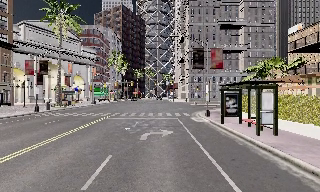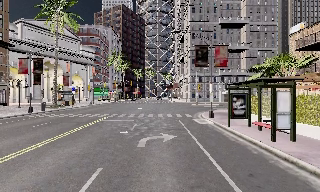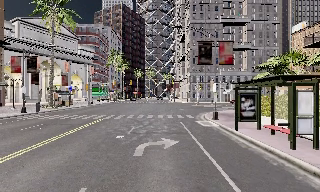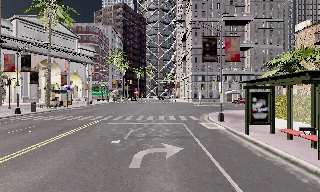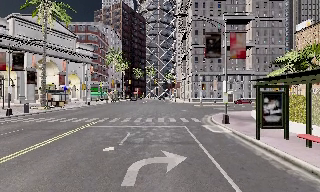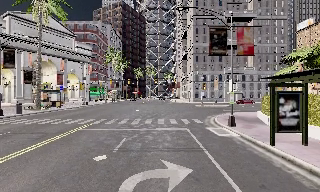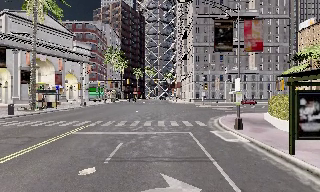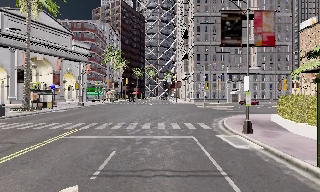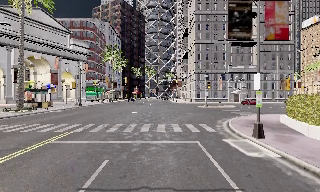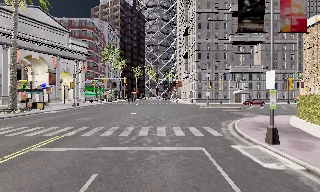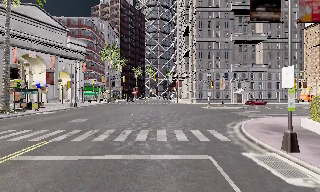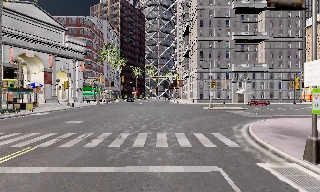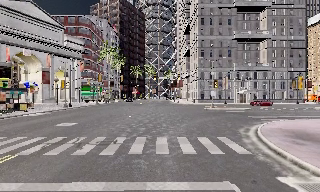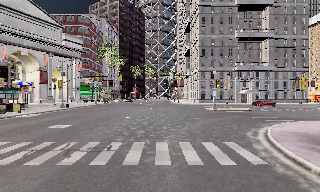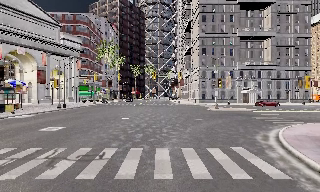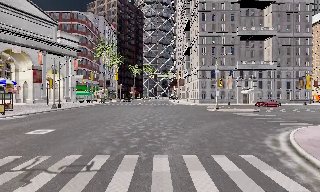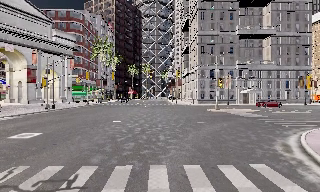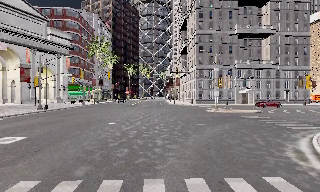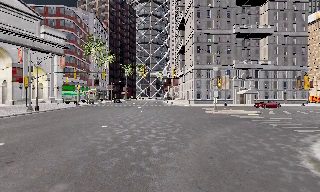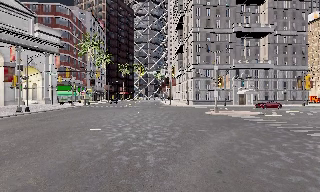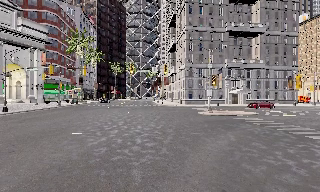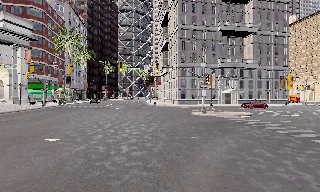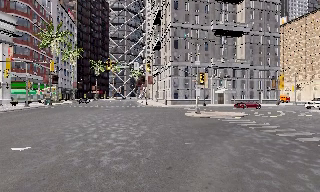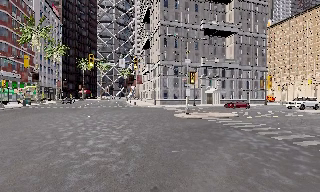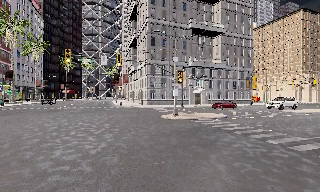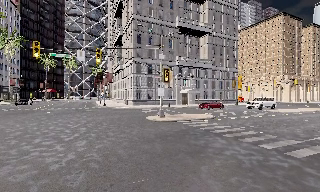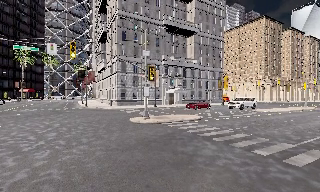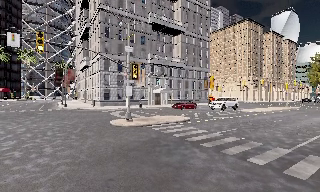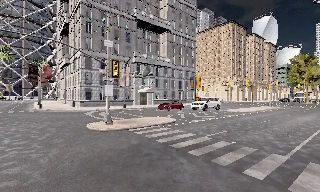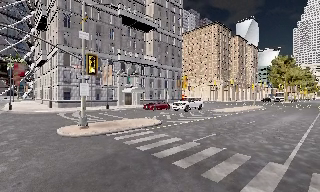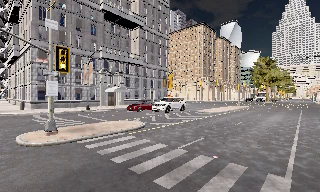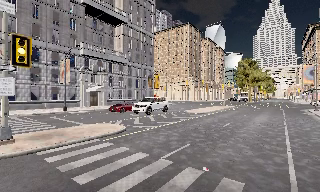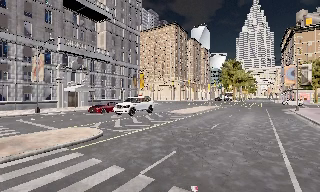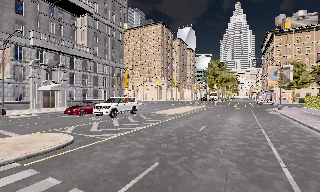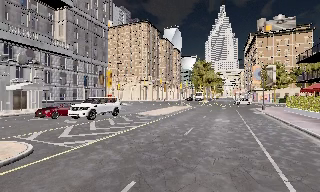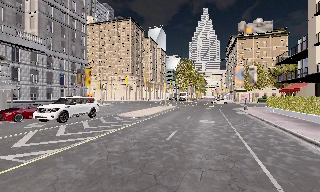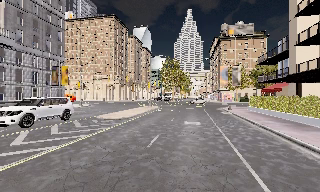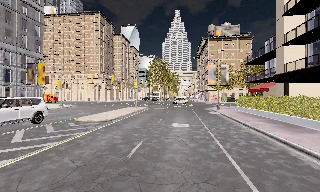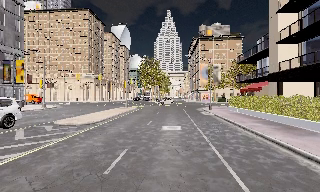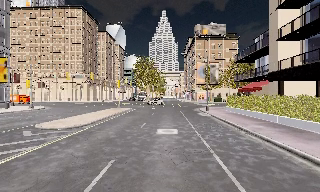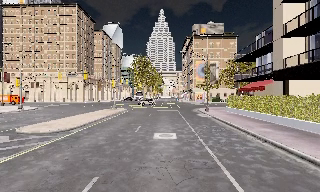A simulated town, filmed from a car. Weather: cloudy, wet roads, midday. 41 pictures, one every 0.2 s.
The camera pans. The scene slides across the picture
to the left.
The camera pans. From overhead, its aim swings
clockwise.
0.0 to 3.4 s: The camera travels forward, about 16 m, so what stands in front looms larger.
3.4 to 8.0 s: The camera swings to its right by about 85 degrees, and the scene slides to the left. It travels forward, about 25 m.
The film runs forward here.
